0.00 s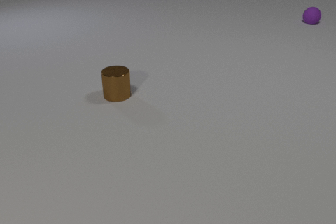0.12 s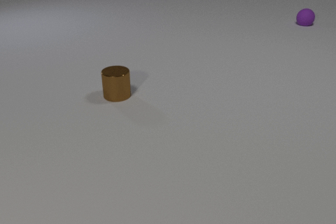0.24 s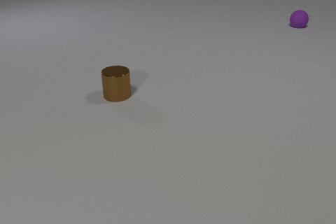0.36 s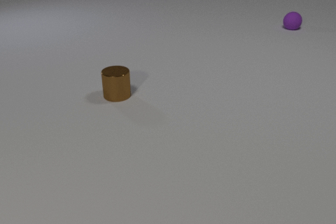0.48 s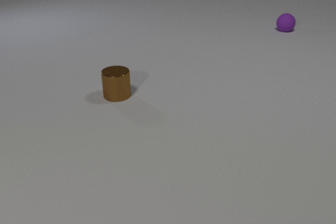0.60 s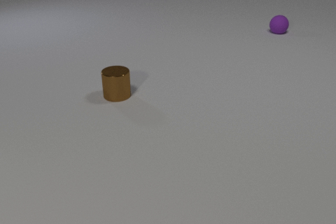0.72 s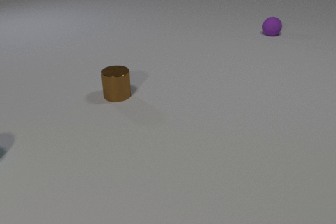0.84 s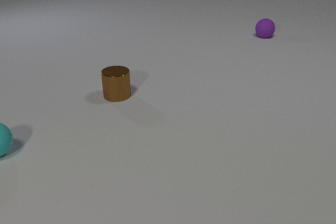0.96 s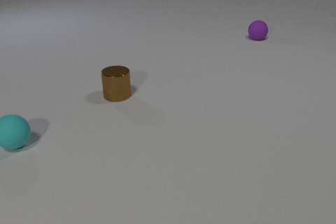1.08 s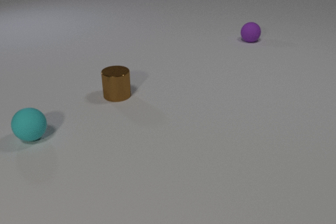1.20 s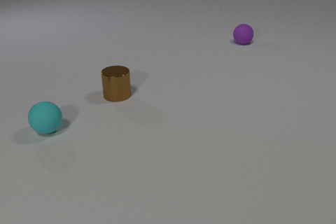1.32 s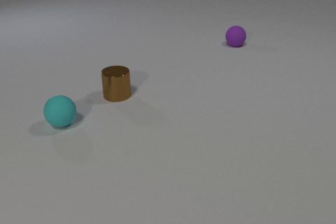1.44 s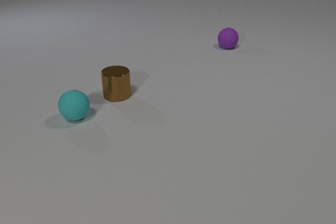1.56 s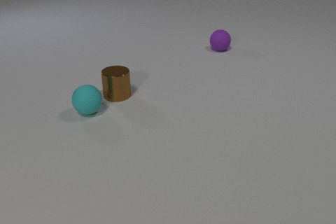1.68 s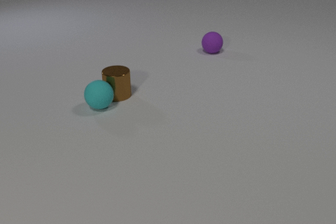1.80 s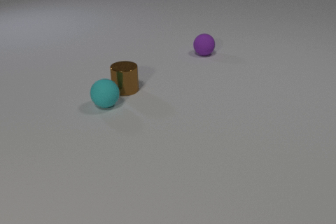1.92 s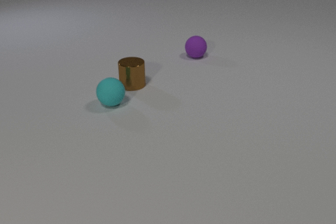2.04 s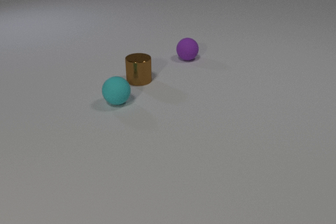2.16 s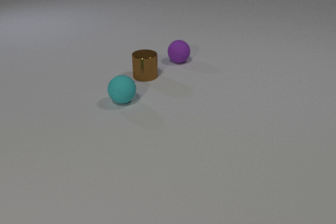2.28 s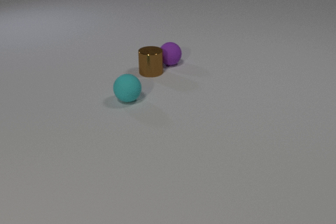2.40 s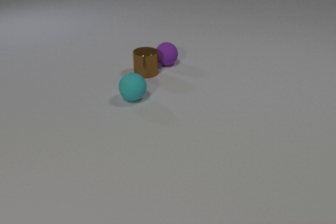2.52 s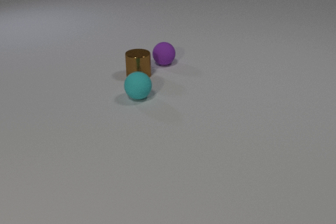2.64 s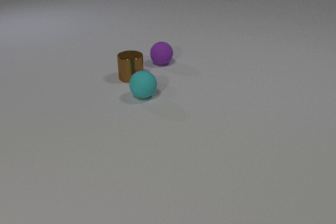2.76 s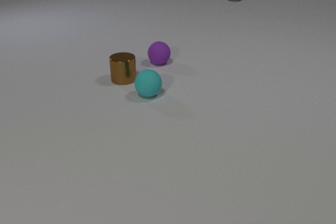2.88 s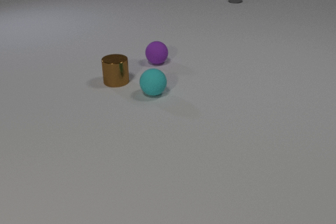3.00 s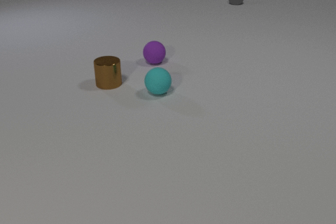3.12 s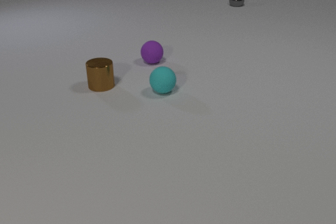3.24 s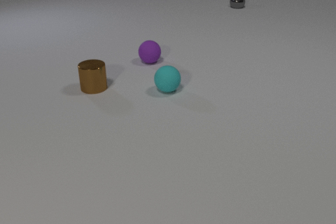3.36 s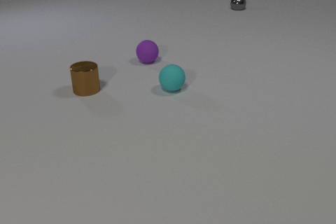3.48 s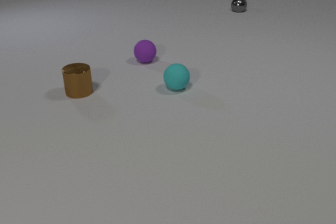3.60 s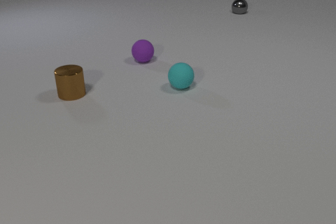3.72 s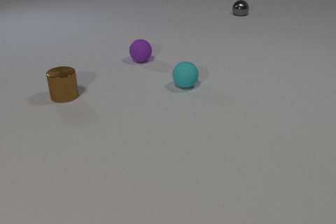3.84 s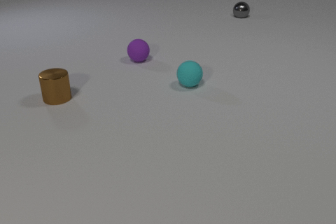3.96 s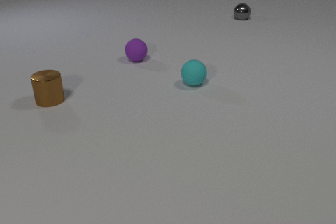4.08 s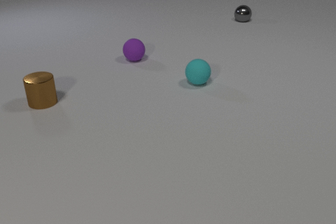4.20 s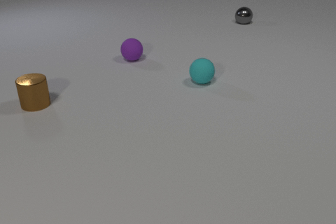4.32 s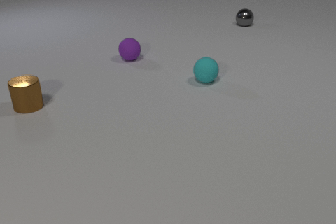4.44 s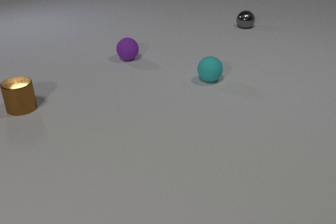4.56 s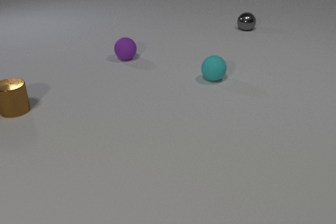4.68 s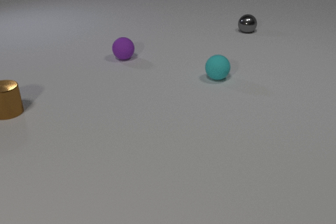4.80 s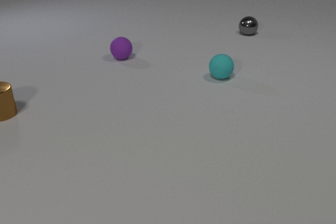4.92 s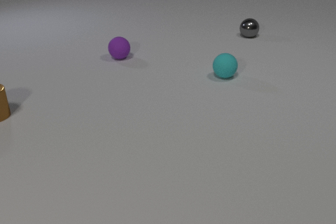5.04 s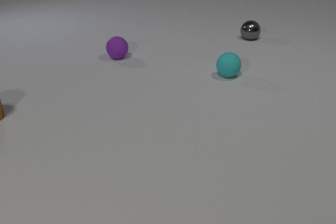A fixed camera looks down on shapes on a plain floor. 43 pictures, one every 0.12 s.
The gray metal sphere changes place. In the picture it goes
toward the camera.
The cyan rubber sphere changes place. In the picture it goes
to the right.
0.00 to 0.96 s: The cyan rubber sphere comes in at the left edge, rolls to the right and away from the camera. The purple rubber sphere rolls toward the camera and to the left.
0.96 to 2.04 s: The cyan rubber sphere rolls to the right and away from the camera. The brown metal cylinder slides away from the camera and to the right. The purple rubber sphere rolls to the left and toward the camera. The cyan rubber sphere and the brown metal cylinder collide.
2.04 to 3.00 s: The cyan rubber sphere rolls to the right and away from the camera. The brown metal cylinder slides to the left. The gray metal sphere comes in at the top edge, rolls toward the camera. The purple rubber sphere rolls to the left. The brown metal cylinder and the purple rubber sphere collide.
3.00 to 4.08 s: The cyan rubber sphere rolls to the right and away from the camera. The brown metal cylinder slides to the left and toward the camera. The gray metal sphere rolls toward the camera. The purple rubber sphere rolls to the left and away from the camera.
4.08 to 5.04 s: The cyan rubber sphere rolls to the right and away from the camera. The brown metal cylinder slides to the left. The gray metal sphere rolls toward the camera. The purple rubber sphere rolls to the left and away from the camera.
What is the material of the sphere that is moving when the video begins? rubber.
Are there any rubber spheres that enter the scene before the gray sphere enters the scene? yes.
How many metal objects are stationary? 0.
